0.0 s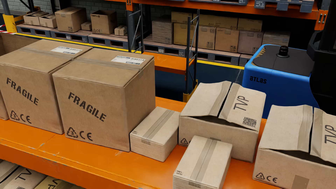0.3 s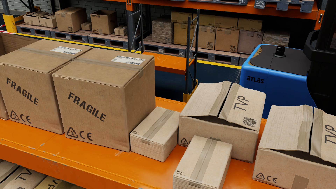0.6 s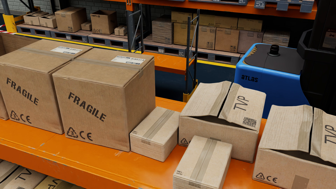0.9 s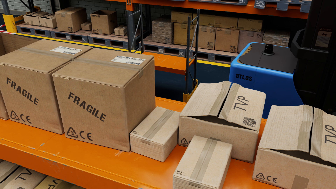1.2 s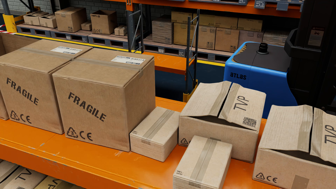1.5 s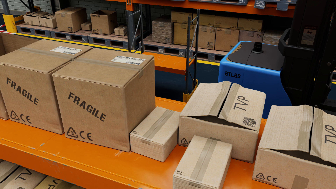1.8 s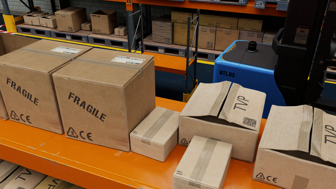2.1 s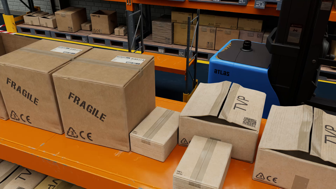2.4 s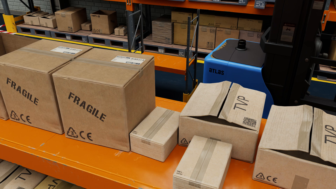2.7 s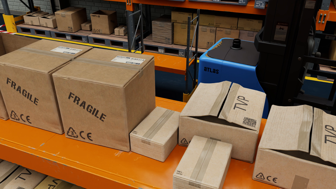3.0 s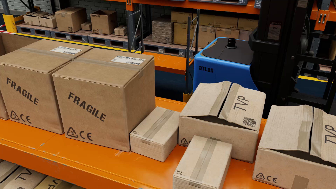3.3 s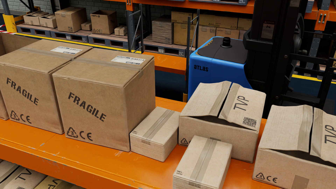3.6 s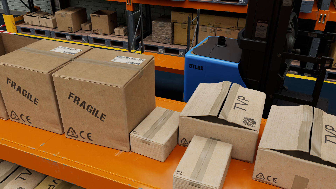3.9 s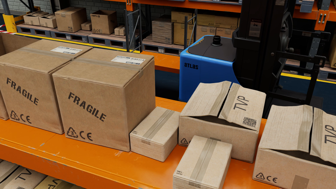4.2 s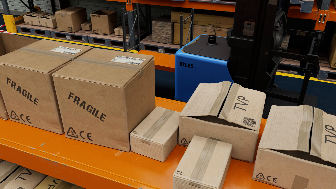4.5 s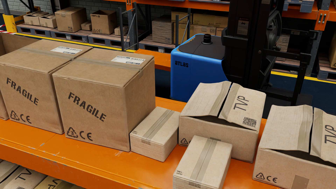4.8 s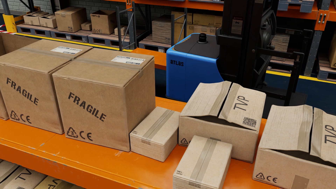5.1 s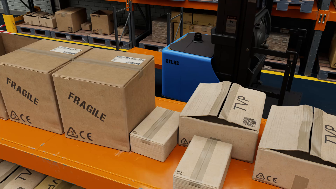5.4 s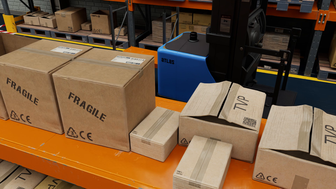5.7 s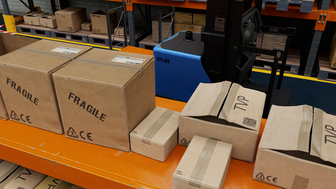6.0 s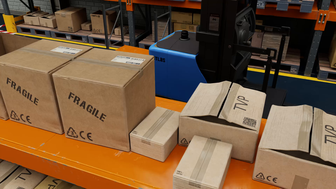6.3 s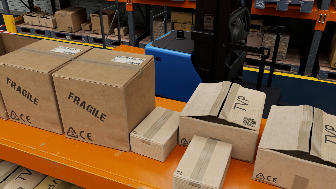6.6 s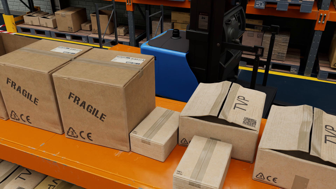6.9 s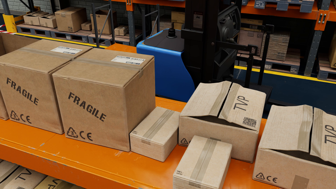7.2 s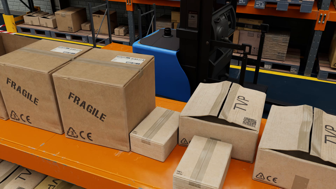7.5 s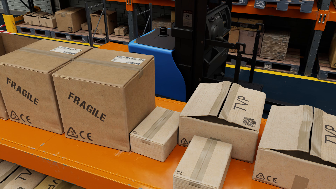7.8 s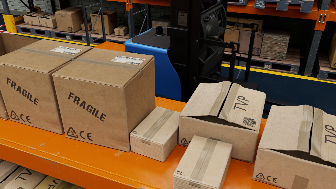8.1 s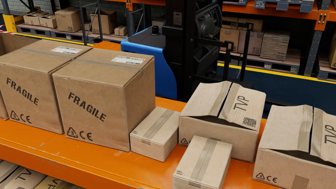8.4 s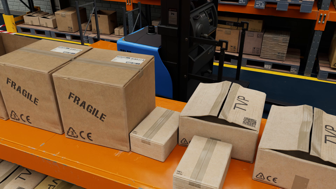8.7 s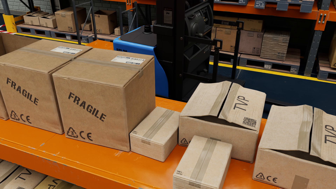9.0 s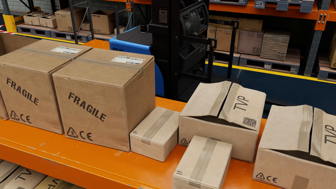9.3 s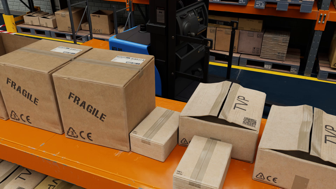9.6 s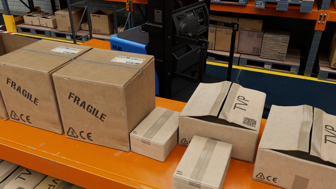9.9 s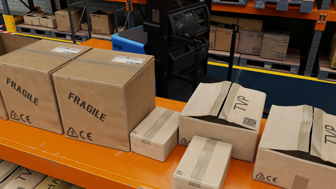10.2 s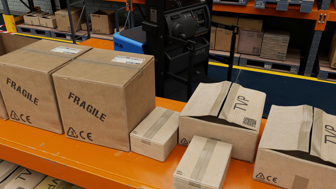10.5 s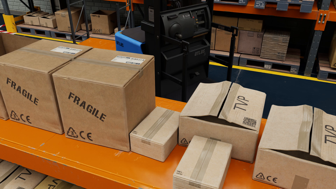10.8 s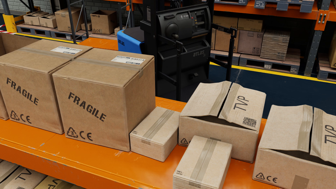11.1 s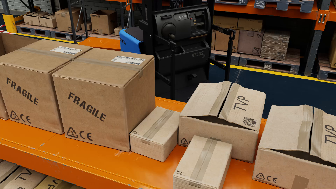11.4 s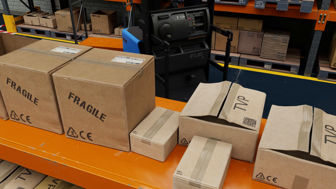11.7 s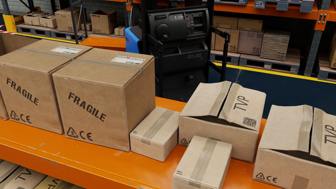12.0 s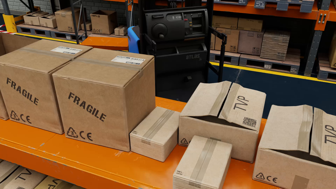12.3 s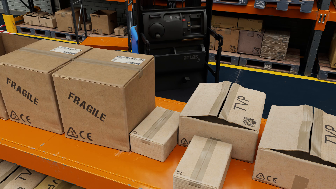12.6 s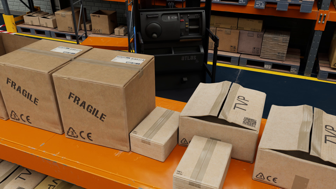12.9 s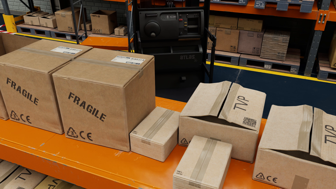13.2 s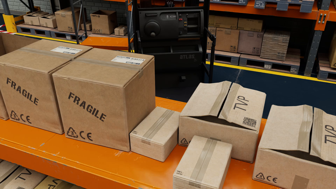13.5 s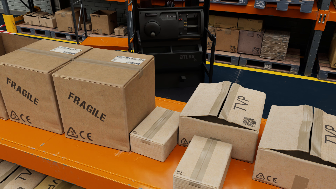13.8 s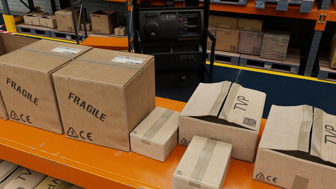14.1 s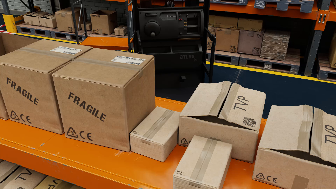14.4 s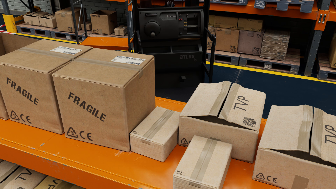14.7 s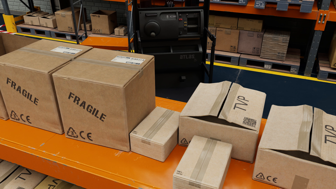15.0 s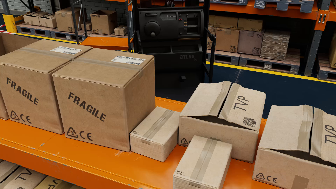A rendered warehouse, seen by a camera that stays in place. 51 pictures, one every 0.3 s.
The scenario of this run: A forklift runs into an object in its way.
